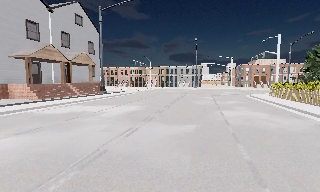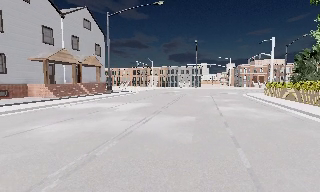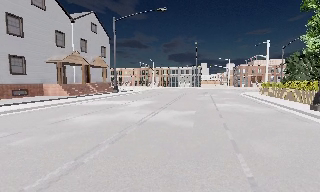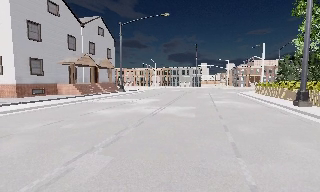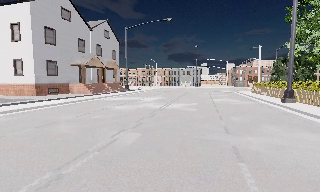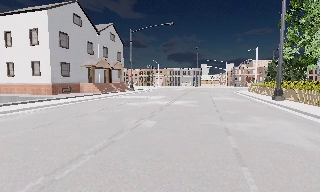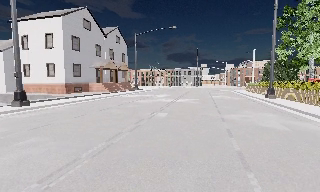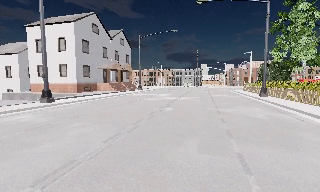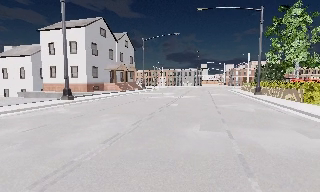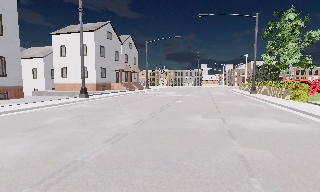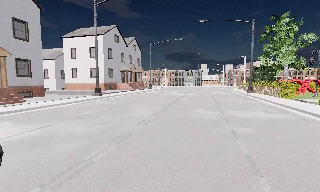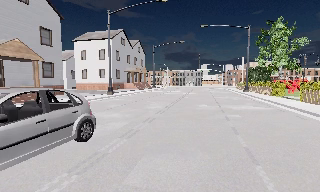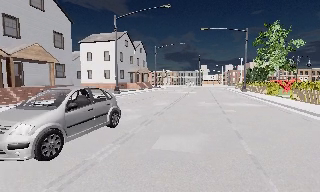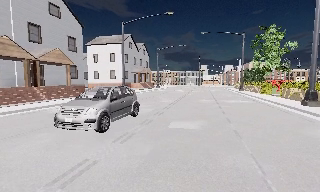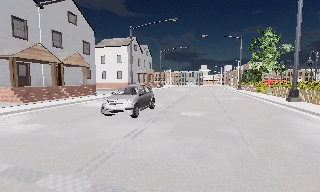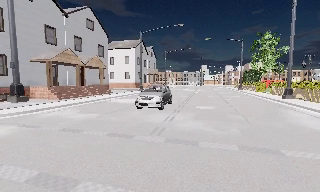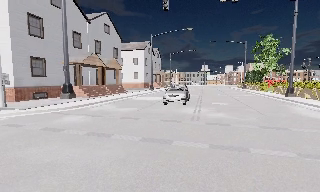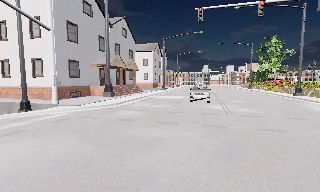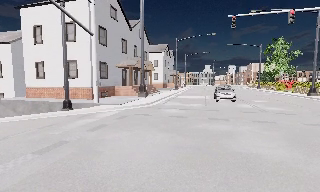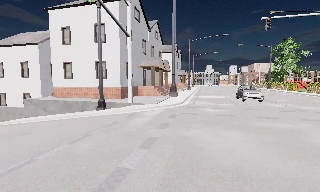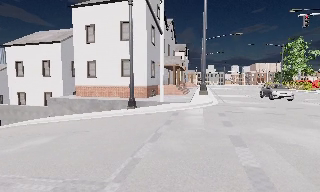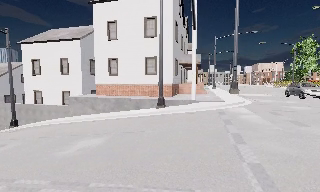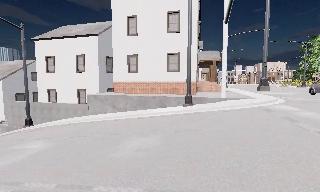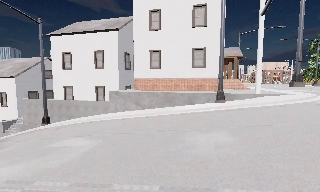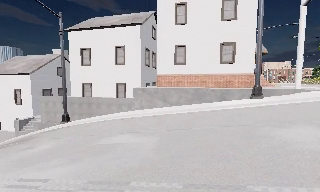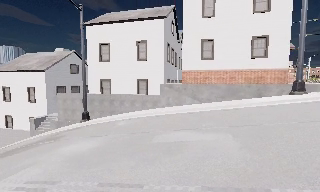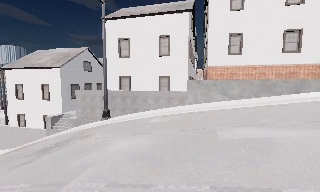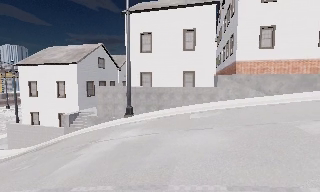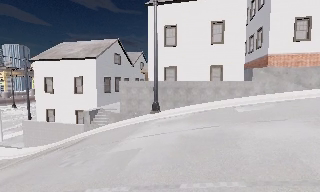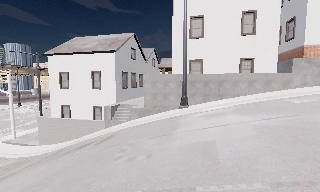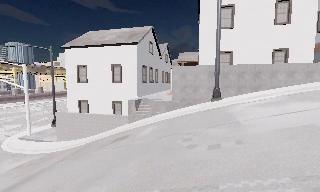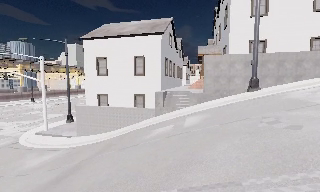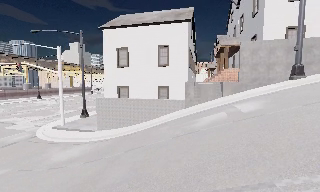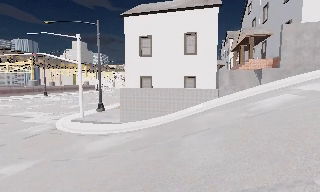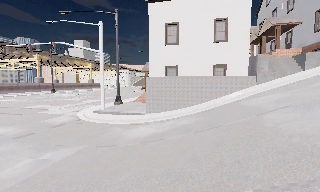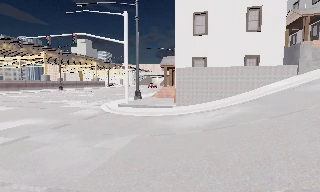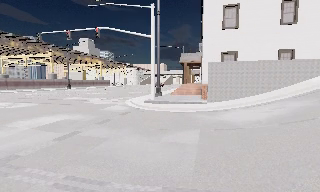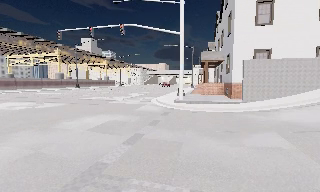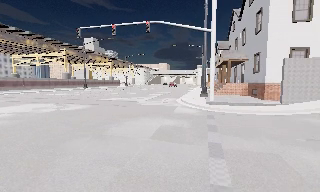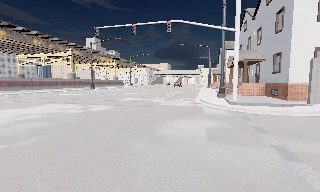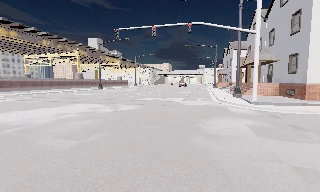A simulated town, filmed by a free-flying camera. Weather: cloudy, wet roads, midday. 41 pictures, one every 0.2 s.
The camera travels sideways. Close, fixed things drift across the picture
to the right.
0.0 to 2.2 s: The camera travels backward, about 20 m, so what stands in front gets smaller.
2.2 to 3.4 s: The camera travels backward and to its left, about 14 m, so what stands in front gets smaller.
3.4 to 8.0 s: The camera travels to its left, about 55 m, so close, fixed things drift to the right.
The film runs backward here.
